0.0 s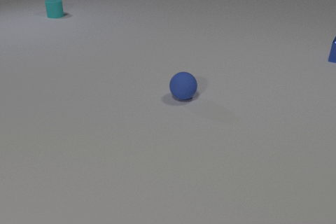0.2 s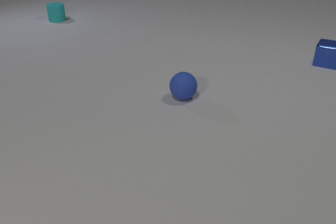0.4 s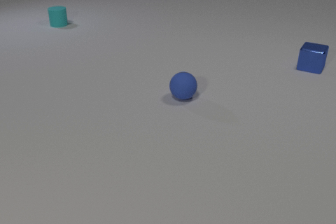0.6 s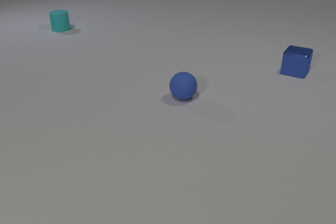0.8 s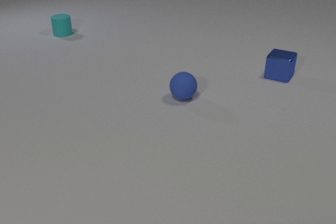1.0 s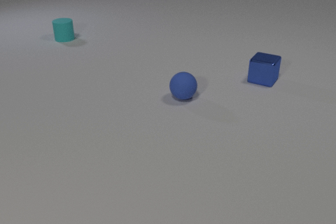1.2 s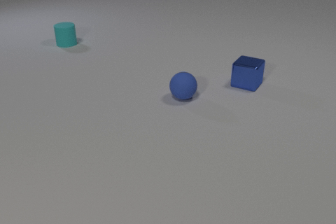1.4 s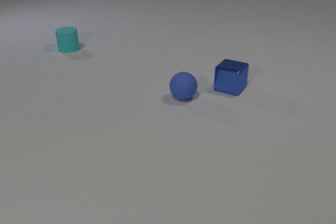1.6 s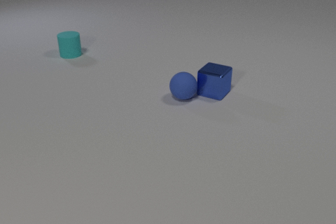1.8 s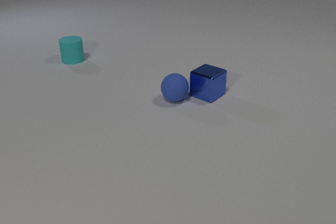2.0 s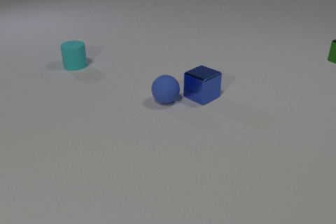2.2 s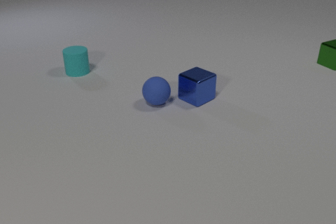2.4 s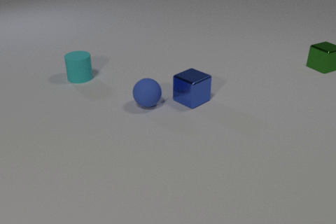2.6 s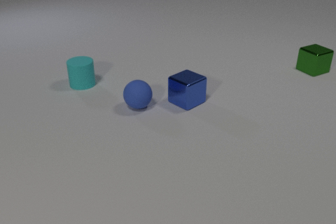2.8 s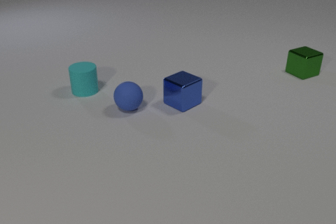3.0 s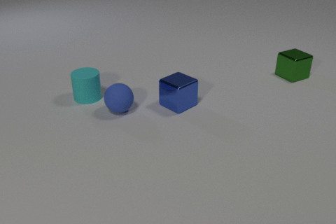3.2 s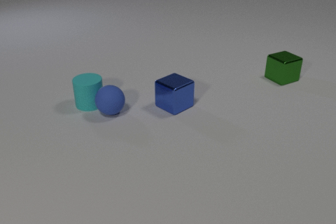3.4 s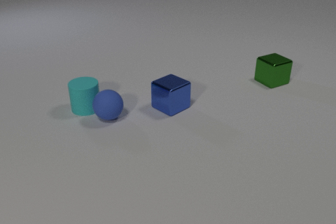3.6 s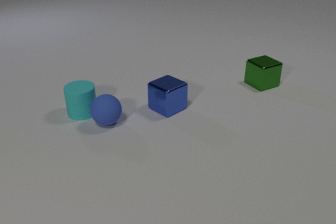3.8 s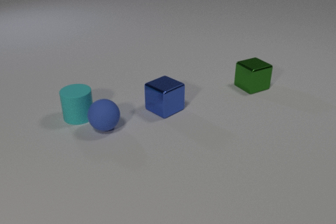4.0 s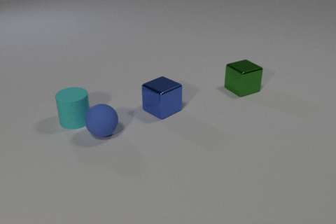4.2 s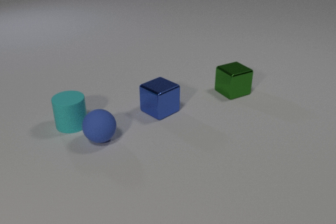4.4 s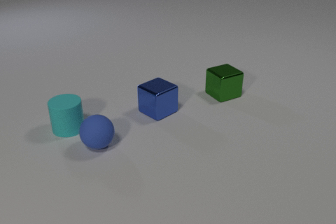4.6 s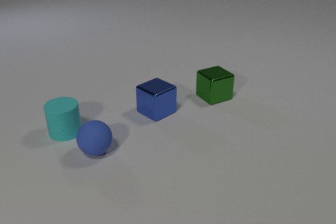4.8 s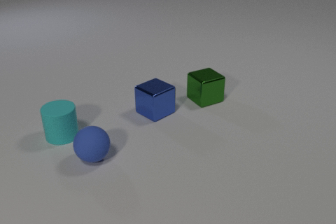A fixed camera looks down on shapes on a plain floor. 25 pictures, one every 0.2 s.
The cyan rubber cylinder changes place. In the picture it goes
toward the camera.
0.0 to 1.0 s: The blue metal cube slides toward the camera and to the left. The cyan rubber cylinder slides toward the camera.
1.0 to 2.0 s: The blue metal cube slides to the left and toward the camera. The blue rubber sphere rolls to the left and toward the camera. The green metal cube comes in at the right edge, slides toward the camera and to the left. The cyan rubber cylinder slides toward the camera. The blue metal cube and the blue rubber sphere collide.
2.0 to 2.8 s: The blue metal cube slides to the left and toward the camera. The blue rubber sphere rolls to the left. The green metal cube slides toward the camera and to the left. The cyan rubber cylinder slides toward the camera.
2.8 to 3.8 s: The blue metal cube slides to the left and toward the camera. The blue rubber sphere rolls toward the camera and to the left. The green metal cube slides to the left and toward the camera. The cyan rubber cylinder slides toward the camera. The blue rubber sphere and the cyan rubber cylinder collide.
3.8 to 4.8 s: The blue metal cube slides to the left and toward the camera. The blue rubber sphere rolls toward the camera. The green metal cube slides to the left and toward the camera. The cyan rubber cylinder slides toward the camera and to the left.
How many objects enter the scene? 2.
What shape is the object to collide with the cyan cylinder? sphere.
Are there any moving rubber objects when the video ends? yes.
